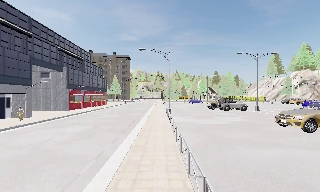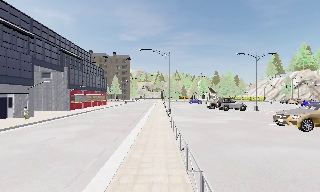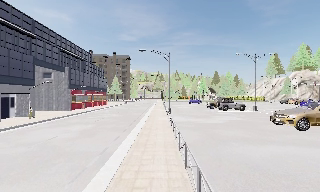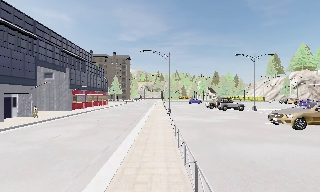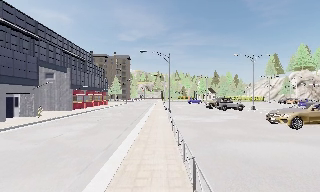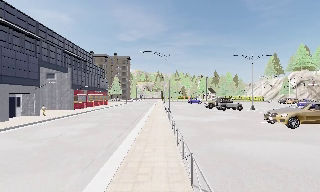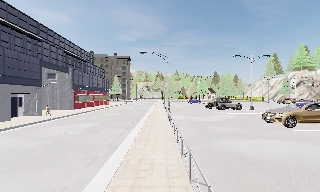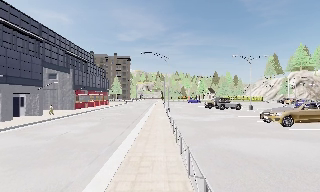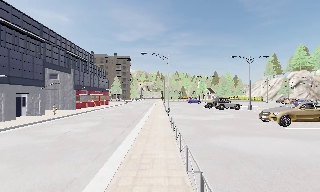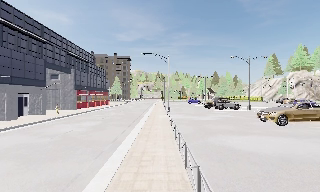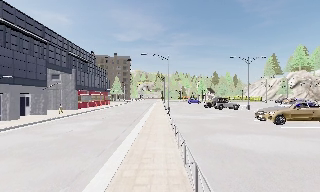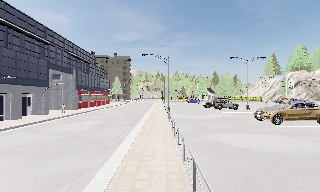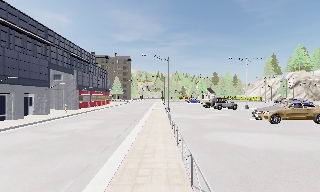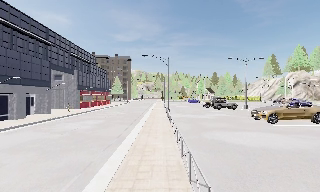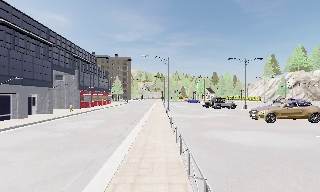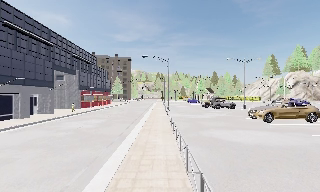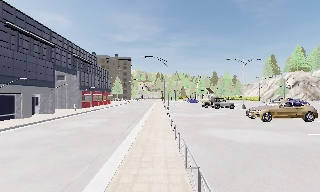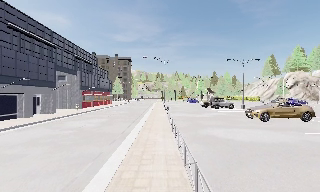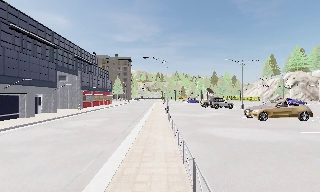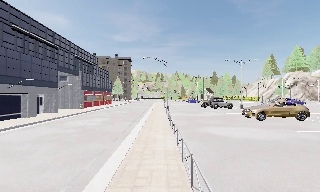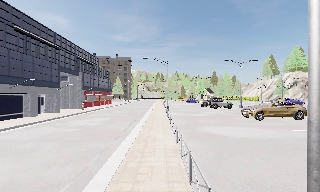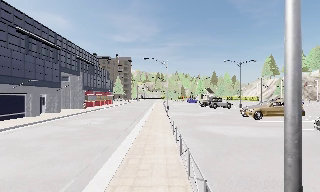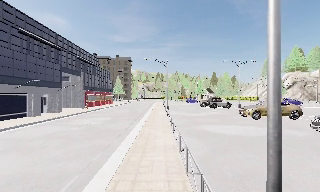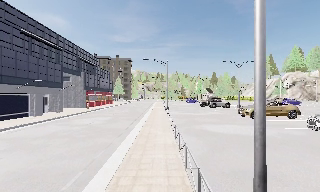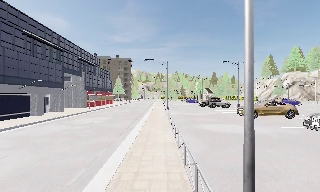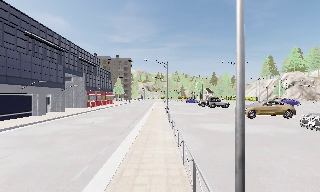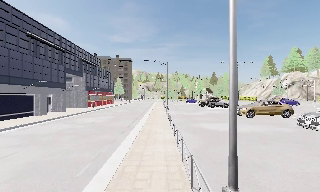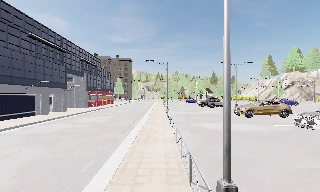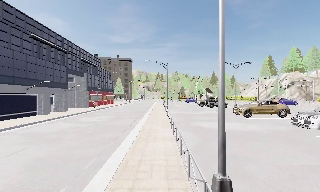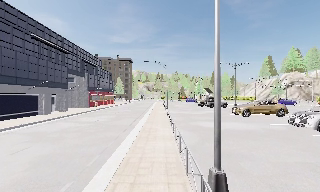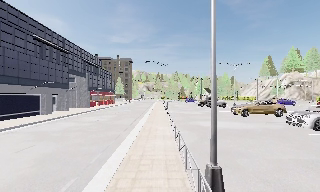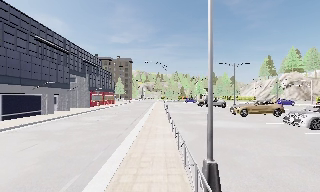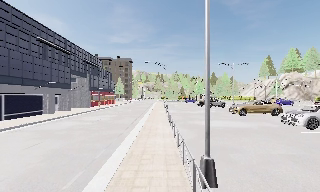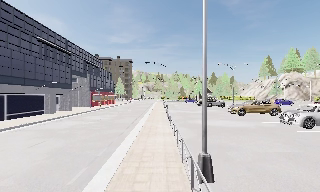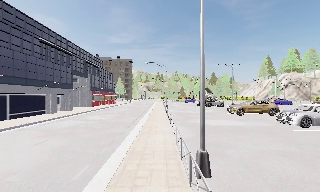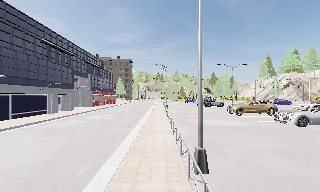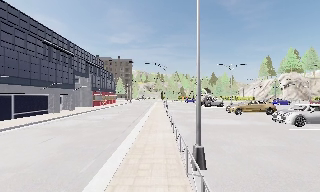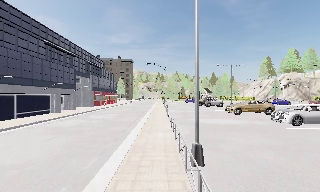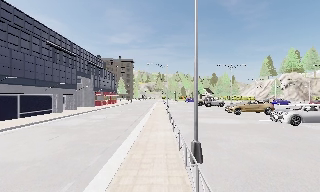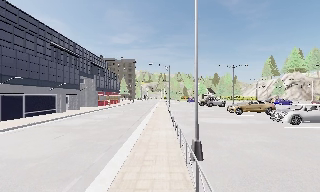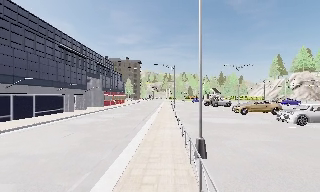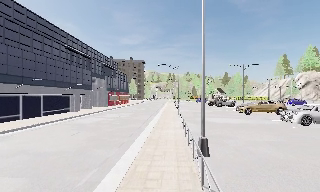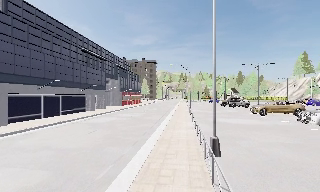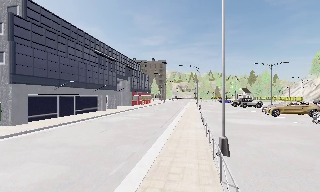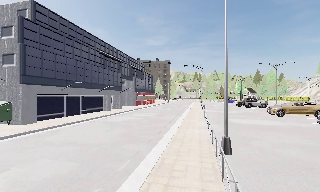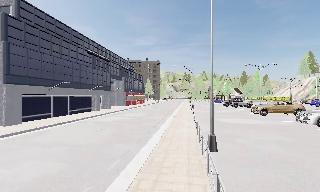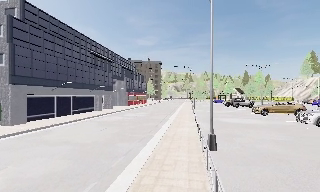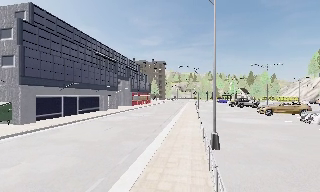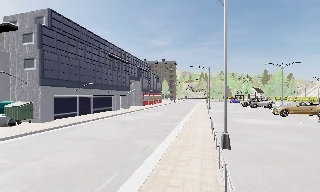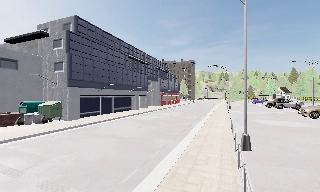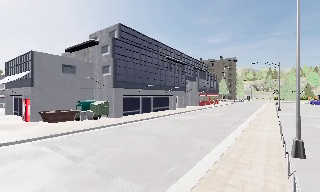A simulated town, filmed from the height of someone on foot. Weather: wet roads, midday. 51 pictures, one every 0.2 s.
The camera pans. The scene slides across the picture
to the right.
The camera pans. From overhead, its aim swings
counterclockwise.
0.0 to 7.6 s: The camera travels backward, about 9 m, so what stands in front gets smaller.
7.6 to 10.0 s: The scene slides to the right, as the camera pans about 35 degrees to its left. It travels backward, about 2.5 m.
The film runs backward here.
